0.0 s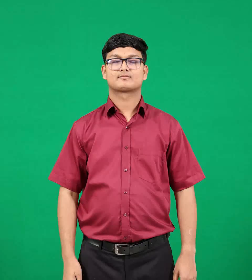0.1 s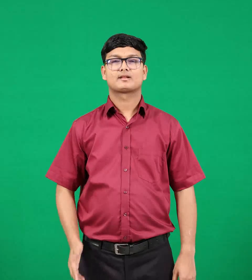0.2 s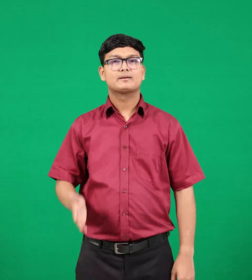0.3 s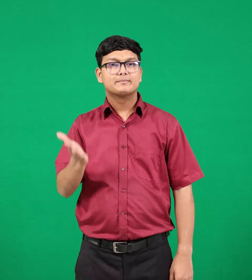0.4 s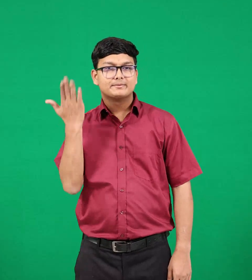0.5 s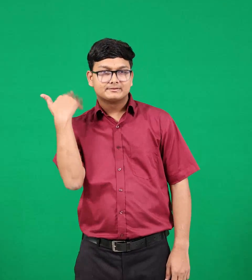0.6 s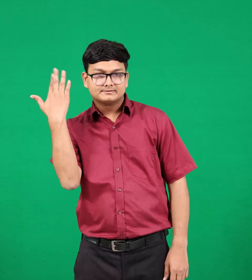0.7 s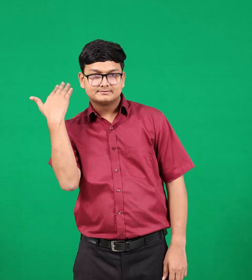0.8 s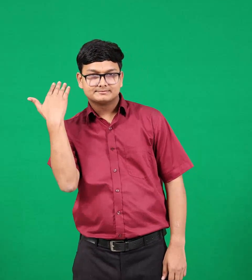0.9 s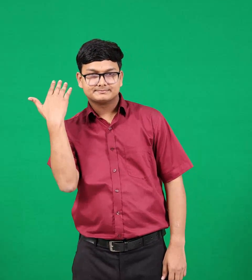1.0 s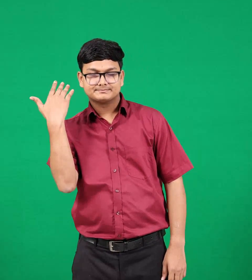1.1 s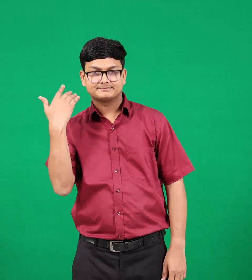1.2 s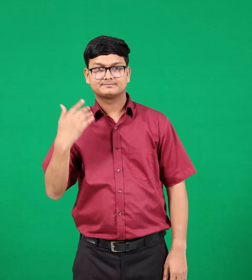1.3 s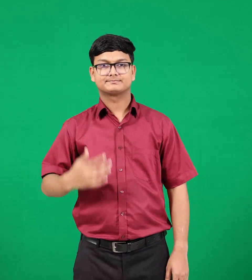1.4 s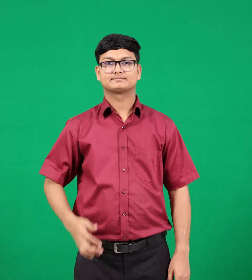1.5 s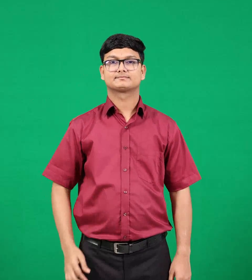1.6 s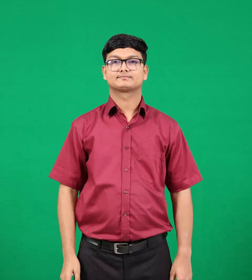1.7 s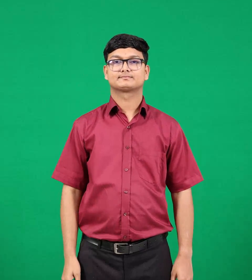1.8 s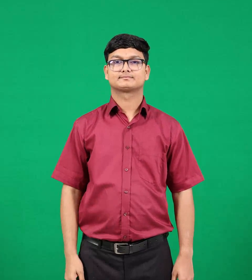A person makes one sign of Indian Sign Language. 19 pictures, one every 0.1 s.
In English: before
